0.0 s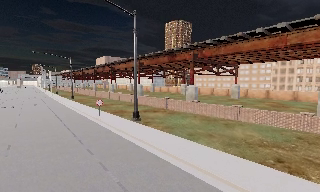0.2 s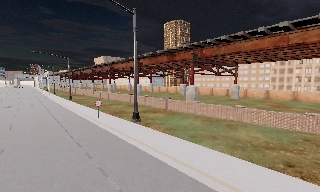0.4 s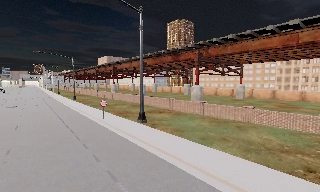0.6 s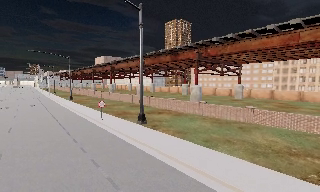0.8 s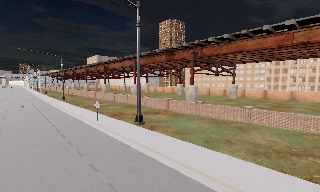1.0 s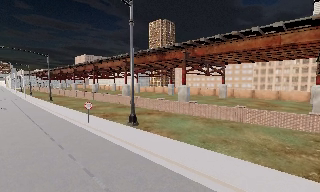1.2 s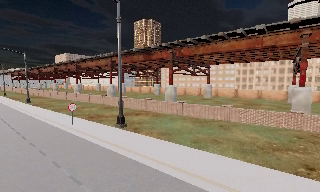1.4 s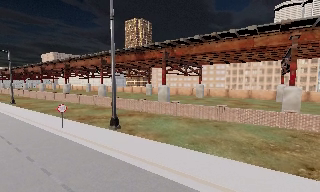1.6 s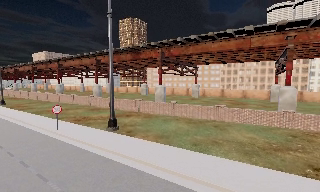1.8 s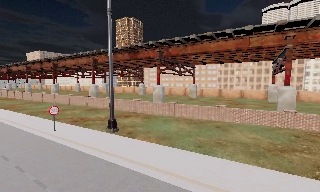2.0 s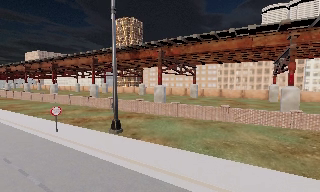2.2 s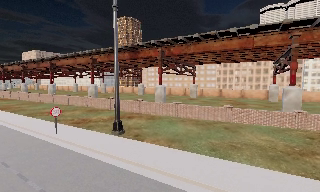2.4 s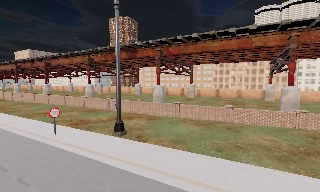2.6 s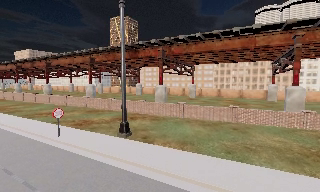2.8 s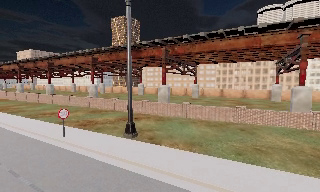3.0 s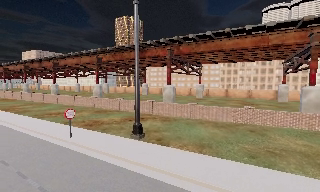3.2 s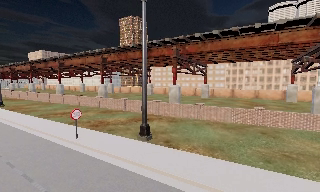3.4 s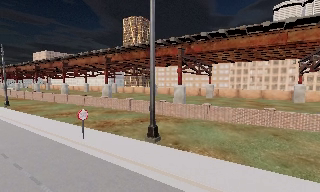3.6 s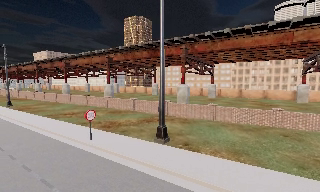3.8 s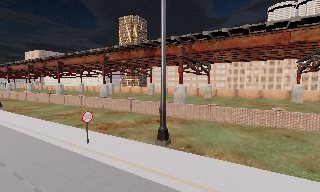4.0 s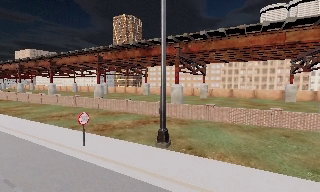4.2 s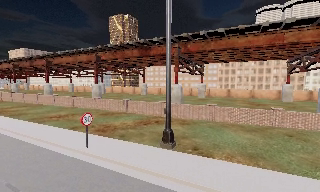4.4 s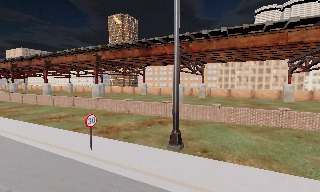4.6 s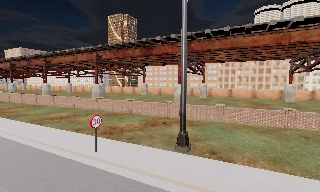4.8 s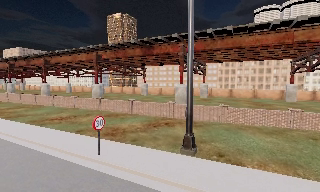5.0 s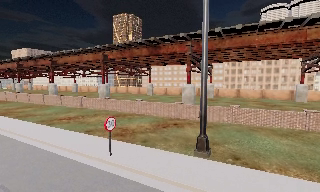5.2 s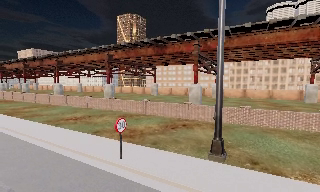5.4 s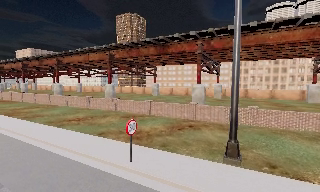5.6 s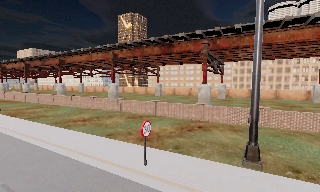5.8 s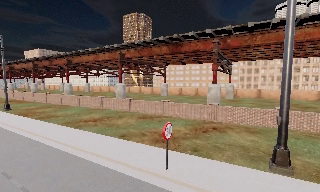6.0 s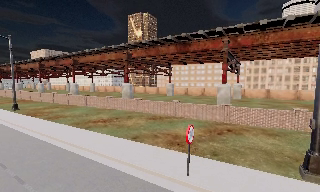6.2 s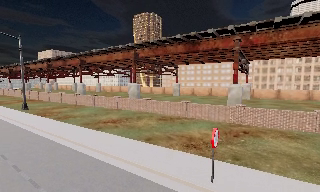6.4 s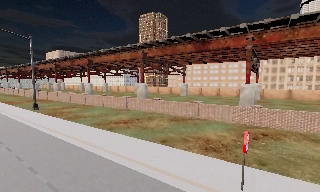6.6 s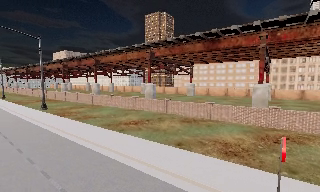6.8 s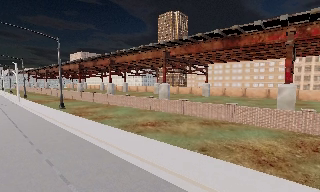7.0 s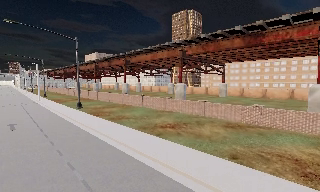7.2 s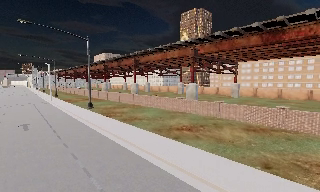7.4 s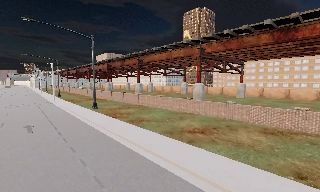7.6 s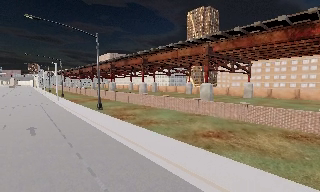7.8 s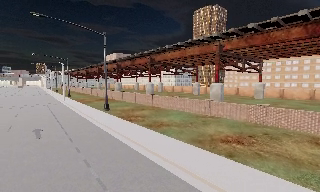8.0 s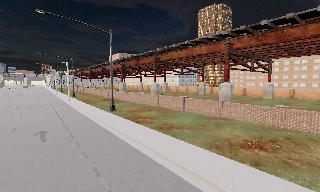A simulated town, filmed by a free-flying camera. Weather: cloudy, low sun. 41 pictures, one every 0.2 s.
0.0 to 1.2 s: The camera pans to its right, which is clockwise from overhead, by about 10 degrees. It travels forward and to its left, about 2.5 m, so what stands in front looms larger.
1.2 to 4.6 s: The camera pans to its right, which is clockwise from overhead, by about 10 degrees. It travels to its left and forward, about 8 m, so close, fixed things drift to the right.
4.6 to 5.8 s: The camera travels to its left and forward, about 3.5 m, so close, fixed things drift to the right. It gains speed.
5.8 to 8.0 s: The camera swings to its left by about 20 degrees, and the scene slides to the right. It travels forward and to its left, about 10 m, so what stands in front looms larger.
The film runs forward here.
